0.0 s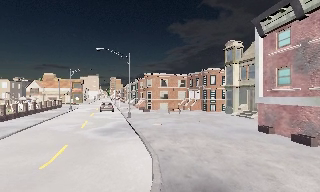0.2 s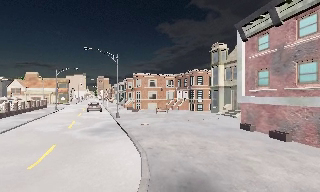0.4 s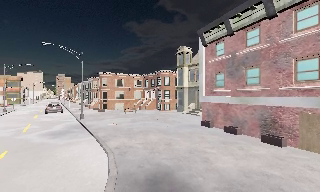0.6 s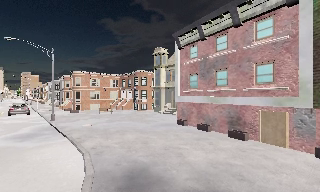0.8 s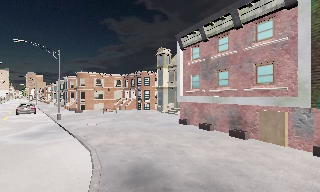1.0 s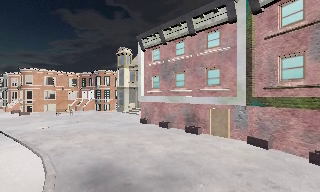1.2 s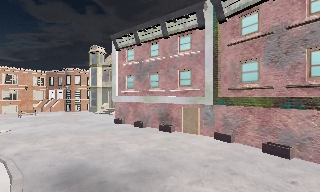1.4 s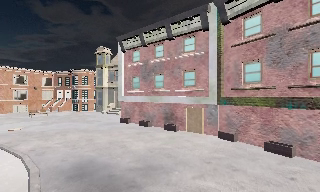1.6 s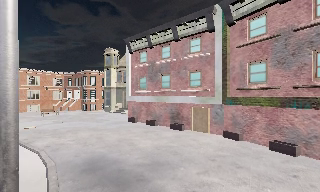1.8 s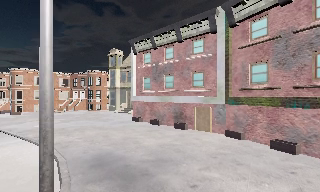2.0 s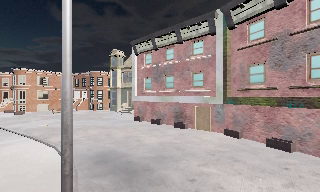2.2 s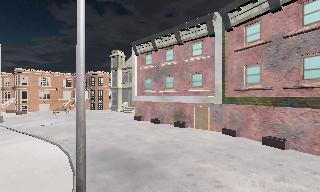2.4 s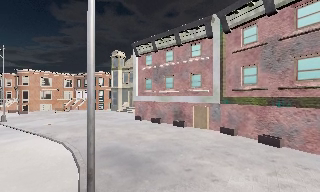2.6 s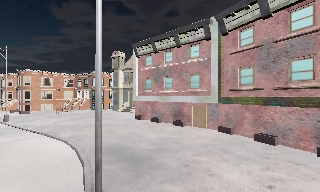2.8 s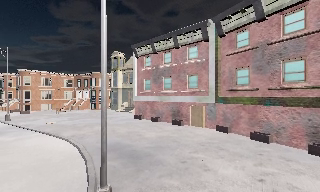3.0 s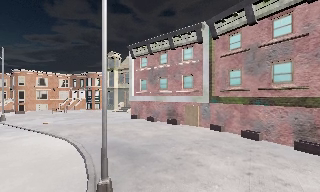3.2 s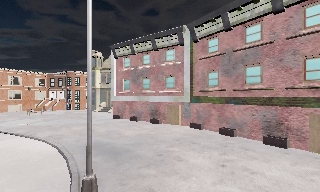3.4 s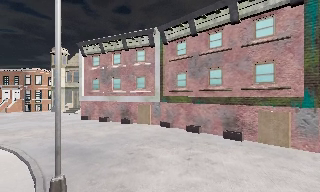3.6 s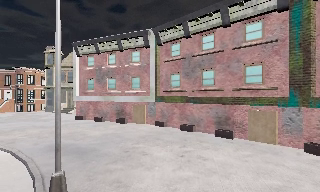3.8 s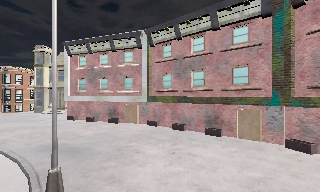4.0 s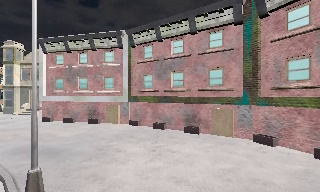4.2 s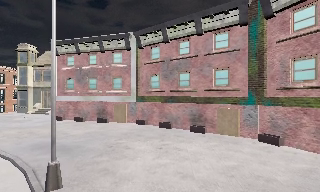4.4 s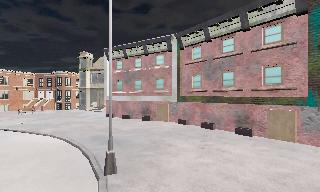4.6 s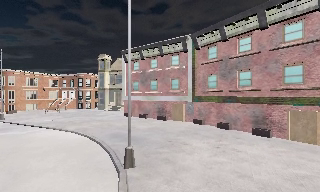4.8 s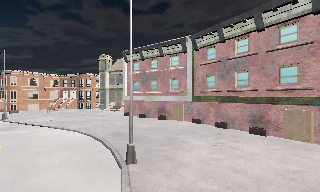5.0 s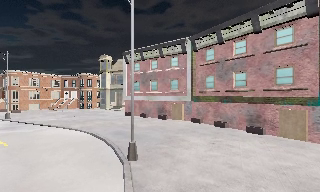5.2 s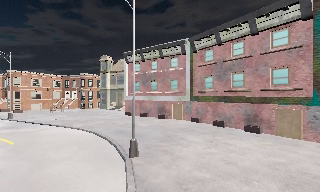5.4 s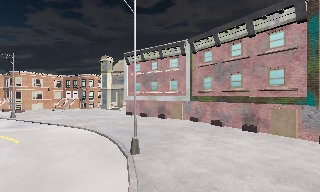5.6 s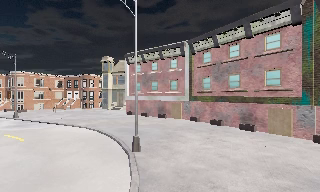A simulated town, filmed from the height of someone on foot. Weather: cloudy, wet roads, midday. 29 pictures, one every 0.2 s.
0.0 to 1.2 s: The camera pans to its right, which is clockwise from overhead, by about 45 degrees. It travels backward, about 2 m.
1.2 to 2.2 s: The camera travels backward, about 1.5 m, so what stands in front gets smaller.
2.2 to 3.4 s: The camera swings to its right by about 20 degrees, and the scene slides to the left. It travels backward, about 2 m, so what stands in front gets smaller.
3.4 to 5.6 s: The camera pans to its left, which is counterclockwise from overhead, by about 10 degrees. It travels backward, about 3.5 m, so what stands in front gets smaller.
The film runs backward here.
